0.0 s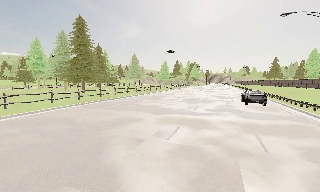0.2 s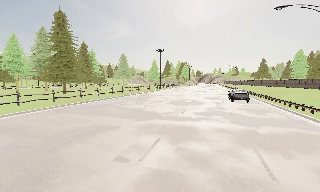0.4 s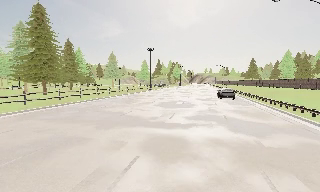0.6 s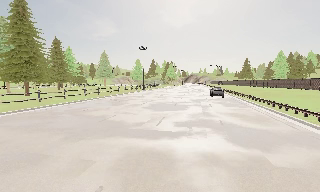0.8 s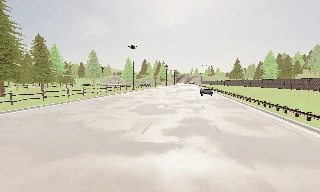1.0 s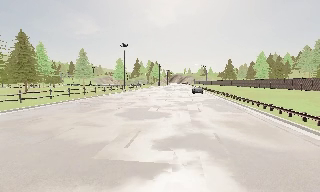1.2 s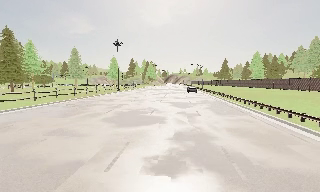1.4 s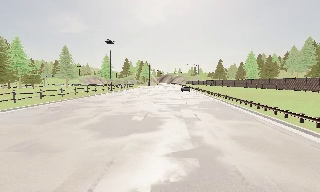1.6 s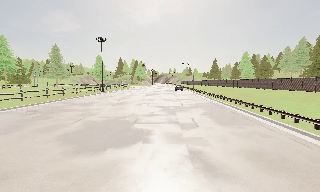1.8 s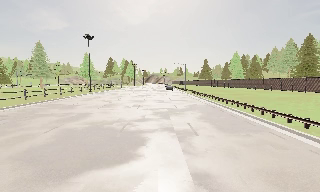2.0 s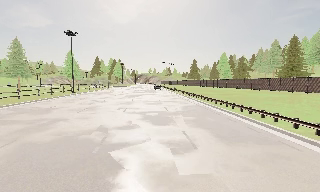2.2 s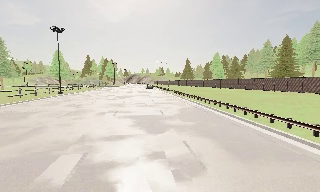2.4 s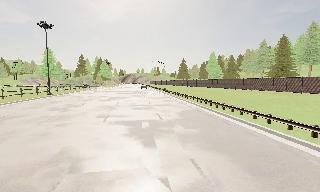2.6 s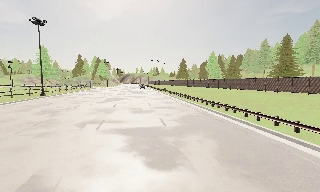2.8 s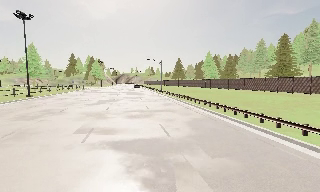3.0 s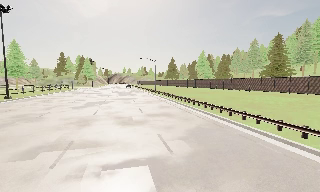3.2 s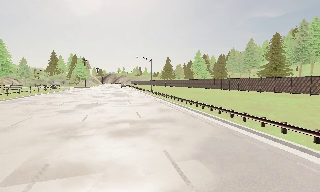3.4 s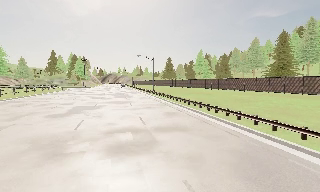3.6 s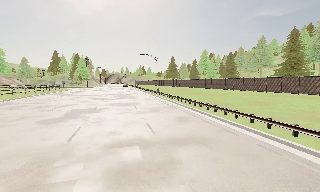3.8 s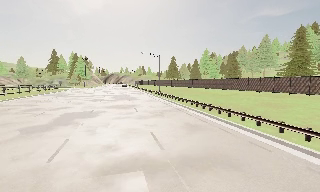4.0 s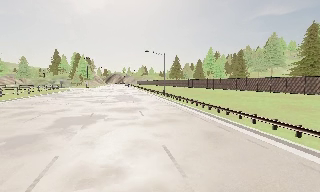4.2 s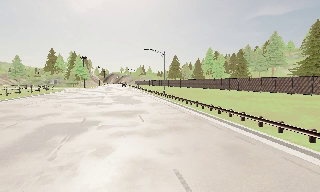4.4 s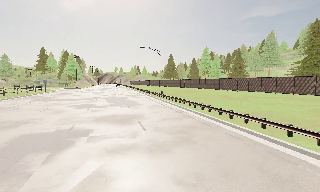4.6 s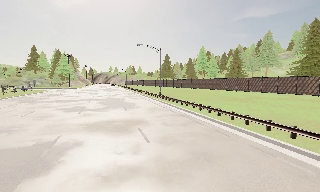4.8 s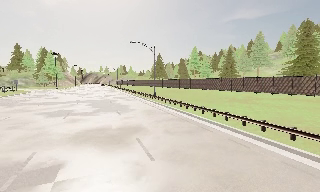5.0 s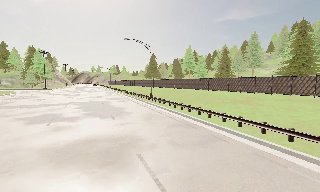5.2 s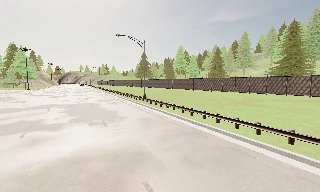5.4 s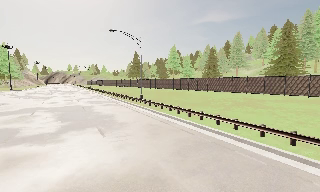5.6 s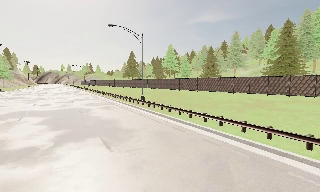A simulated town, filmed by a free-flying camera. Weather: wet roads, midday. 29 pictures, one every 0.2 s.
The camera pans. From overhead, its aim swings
clockwise.
0.0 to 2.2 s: The camera pans to its right, which is clockwise from overhead, by about 30 degrees. It travels forward, about 17 m, so what stands in front looms larger.
2.2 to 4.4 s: The camera travels forward, about 18 m, so what stands in front looms larger.
4.4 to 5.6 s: The camera pans to its right, which is clockwise from overhead, by about 15 degrees. It travels forward and to its left, about 9 m, so what stands in front looms larger.
The film runs forward here.
